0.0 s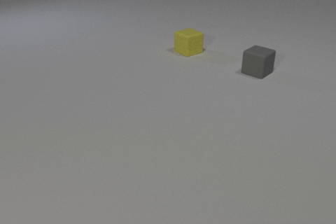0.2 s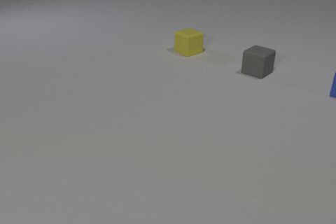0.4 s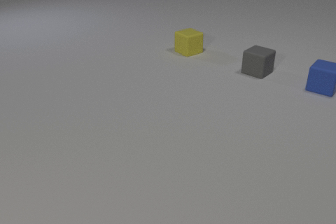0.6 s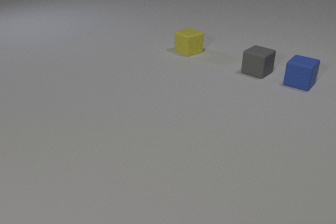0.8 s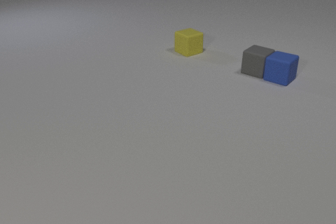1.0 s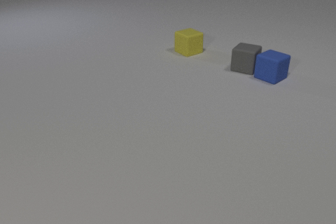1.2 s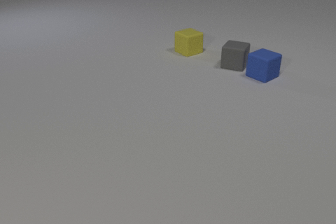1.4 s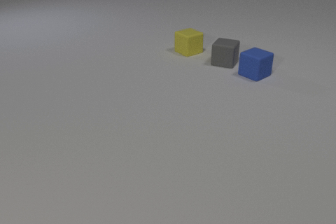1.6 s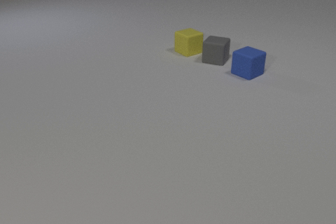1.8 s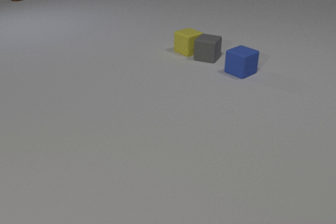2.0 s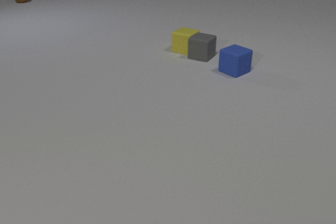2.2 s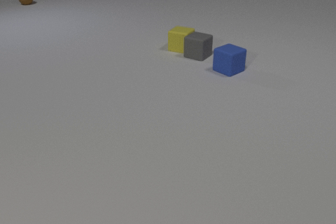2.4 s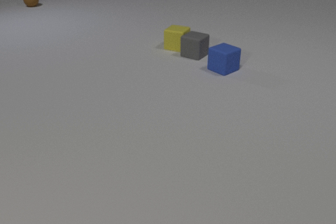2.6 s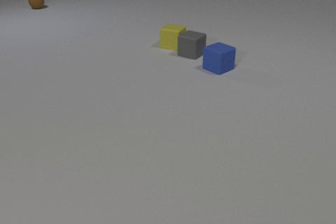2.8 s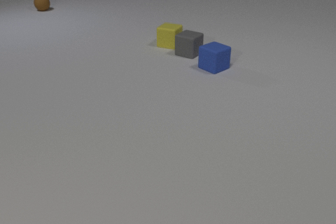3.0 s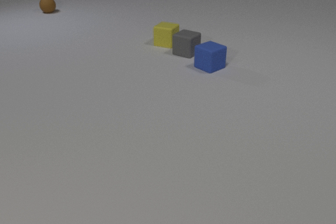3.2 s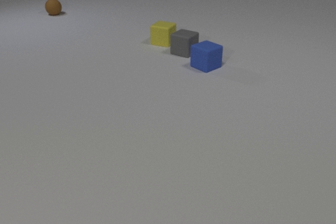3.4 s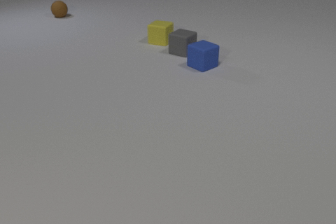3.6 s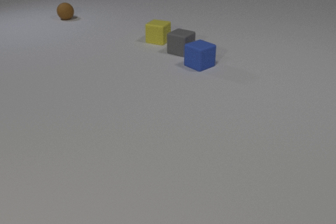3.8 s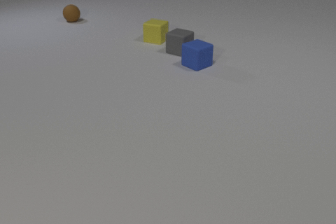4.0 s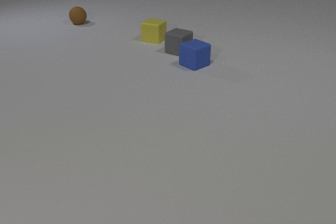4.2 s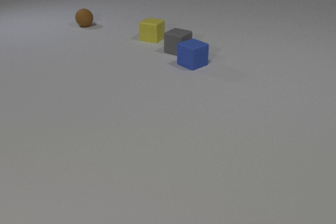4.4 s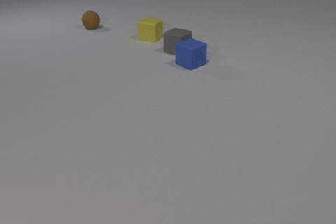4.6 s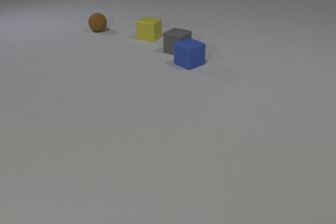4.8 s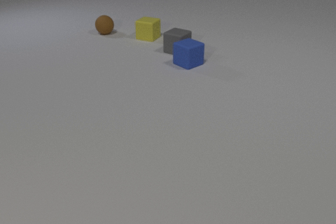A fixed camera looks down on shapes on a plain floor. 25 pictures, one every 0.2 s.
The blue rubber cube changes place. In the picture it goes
to the left.
The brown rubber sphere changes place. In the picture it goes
toward the camera.
0.0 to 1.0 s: The blue rubber cube comes in at the right edge, slides to the left. The gray rubber cube slides to the left and away from the camera. The blue rubber cube and the gray rubber cube collide.
1.0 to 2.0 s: The blue rubber cube slides to the left. The gray rubber cube slides to the left and away from the camera. The yellow rubber cube spins so that its near face slides to the right, counterclockwise seen from above. The brown rubber sphere comes in at the top edge, rolls toward the camera and to the right. The gray rubber cube and the yellow rubber cube collide.
2.0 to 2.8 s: The blue rubber cube slides to the left. The gray rubber cube slides to the left and away from the camera. The yellow rubber cube slides to the left and away from the camera. The brown rubber sphere rolls toward the camera and to the right.
2.8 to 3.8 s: The blue rubber cube slides to the left. The gray rubber cube slides to the left and away from the camera. The yellow rubber cube slides away from the camera and to the left. The brown rubber sphere rolls toward the camera and to the right.
3.8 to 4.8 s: The blue rubber cube slides to the left. The yellow rubber cube slides away from the camera and to the left. The brown rubber sphere rolls toward the camera and to the right.
What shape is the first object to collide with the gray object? cube.
What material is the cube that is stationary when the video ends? rubber.
Are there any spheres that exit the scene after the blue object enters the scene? no.
